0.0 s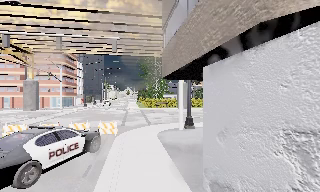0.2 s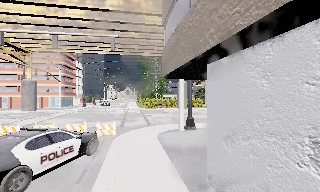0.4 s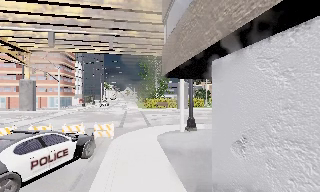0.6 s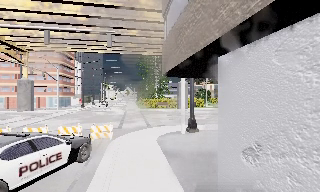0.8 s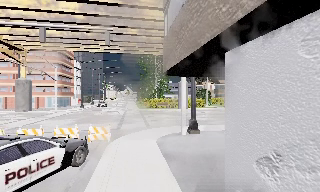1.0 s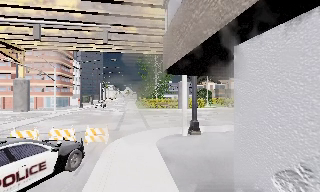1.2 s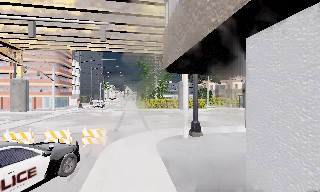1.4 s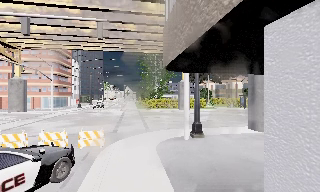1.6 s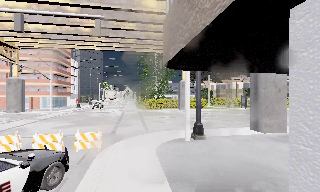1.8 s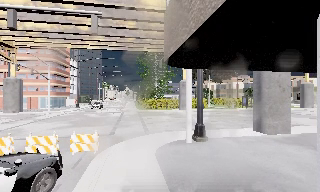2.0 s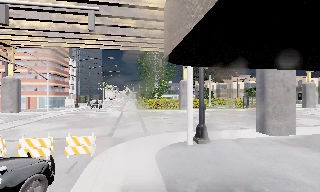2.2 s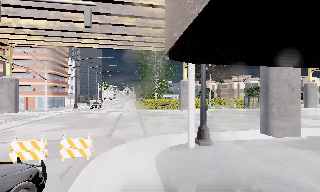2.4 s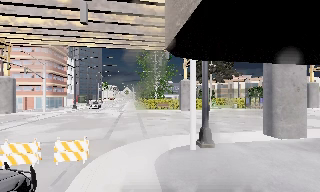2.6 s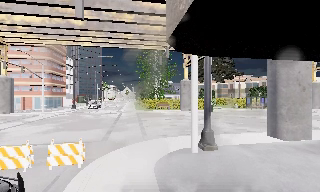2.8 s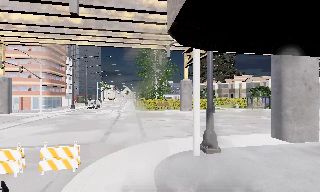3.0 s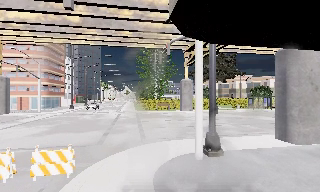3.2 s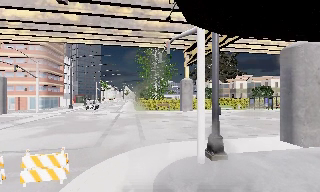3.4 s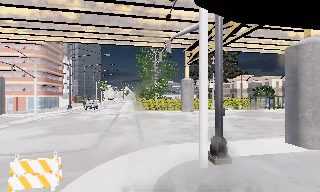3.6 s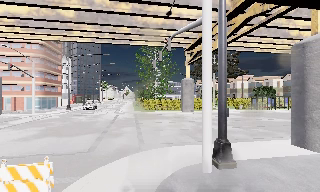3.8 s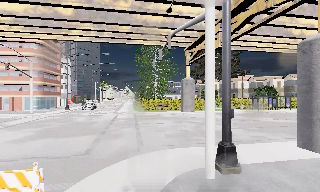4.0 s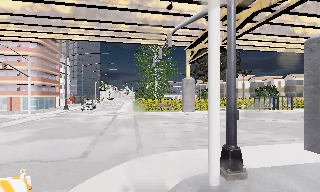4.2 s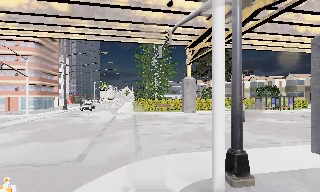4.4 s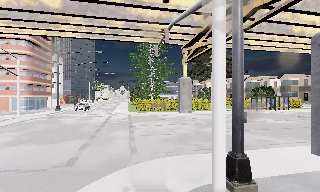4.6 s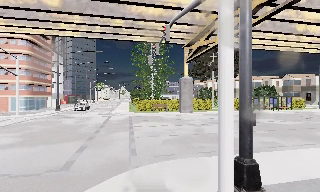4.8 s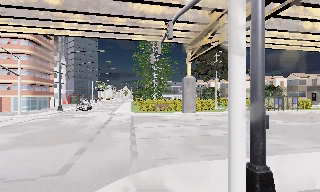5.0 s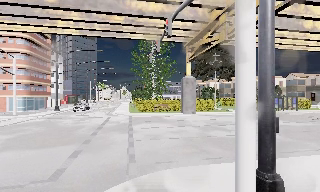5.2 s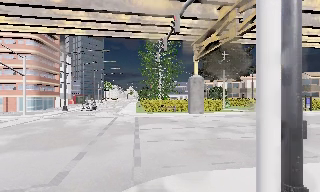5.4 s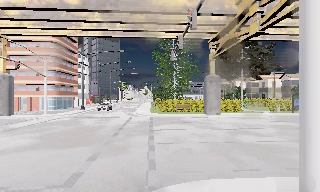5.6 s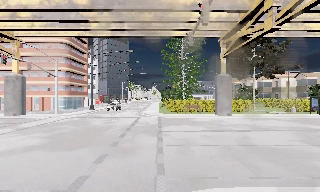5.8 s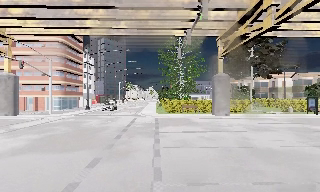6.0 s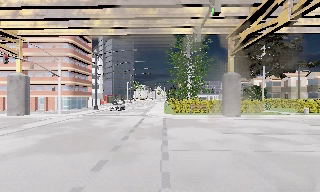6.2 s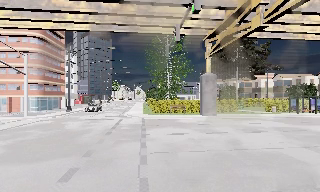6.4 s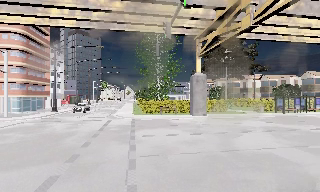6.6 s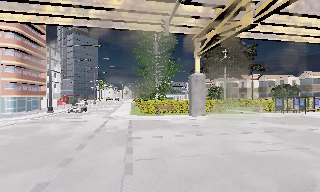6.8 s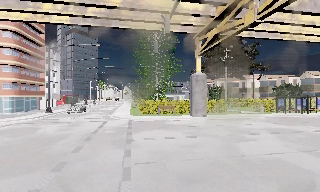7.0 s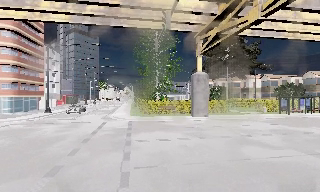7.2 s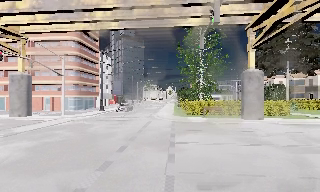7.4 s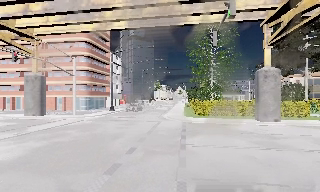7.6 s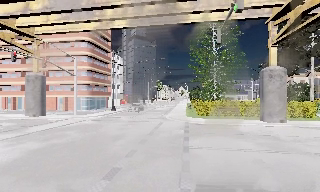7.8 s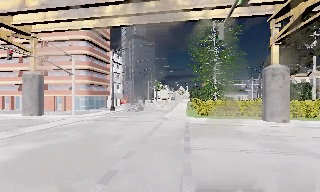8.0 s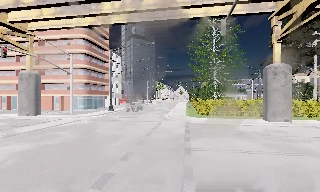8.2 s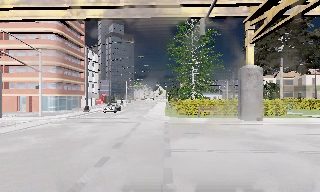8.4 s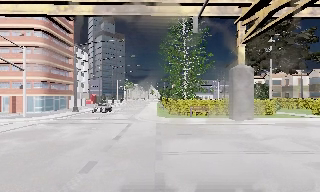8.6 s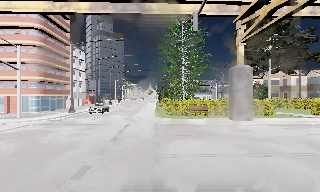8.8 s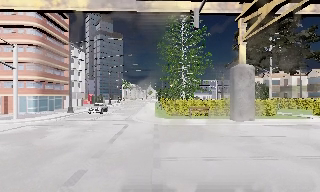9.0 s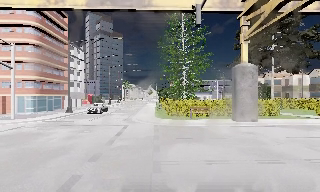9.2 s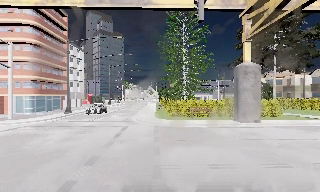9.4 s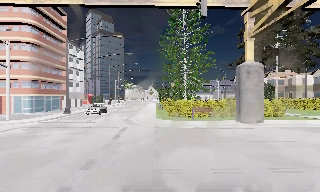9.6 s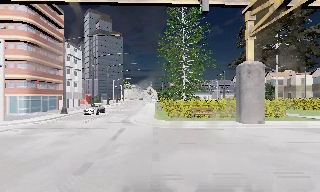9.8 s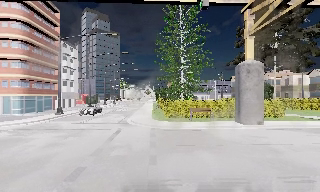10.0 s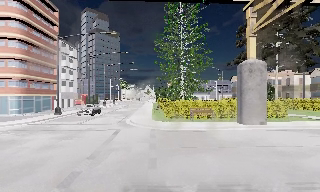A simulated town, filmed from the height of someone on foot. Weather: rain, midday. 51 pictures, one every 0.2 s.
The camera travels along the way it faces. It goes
forward.
0.0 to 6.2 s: The camera travels forward, about 11 m, so what stands in front looms larger.
6.2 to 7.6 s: The camera swings to its left by about 15 degrees, and the scene slides to the right. It travels forward, about 2.5 m, so what stands in front looms larger.
7.6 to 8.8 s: The camera pans to its right, which is clockwise from overhead, by about 10 degrees. It travels forward, about 2 m, so what stands in front looms larger.
8.8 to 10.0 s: The camera travels forward, about 2 m, so what stands in front looms larger.
The film runs forward here.
